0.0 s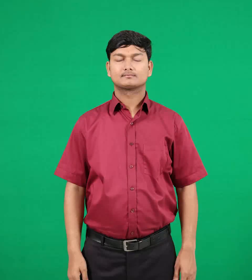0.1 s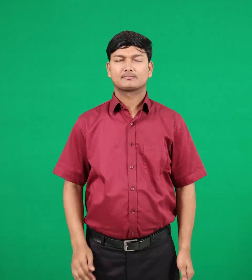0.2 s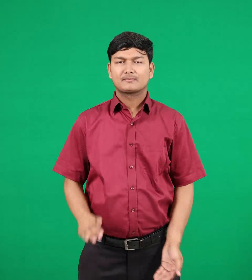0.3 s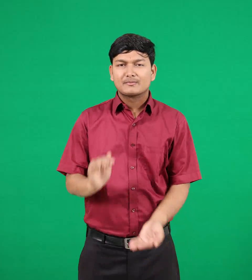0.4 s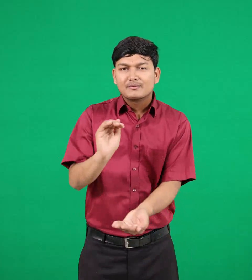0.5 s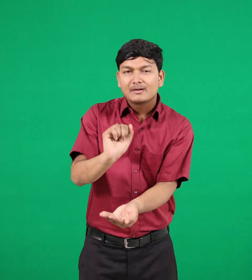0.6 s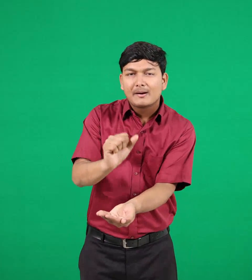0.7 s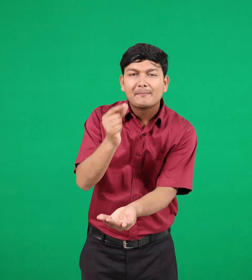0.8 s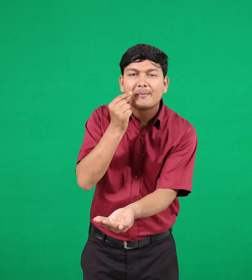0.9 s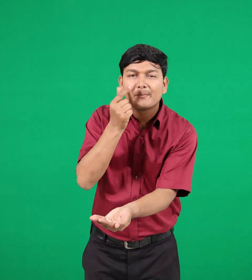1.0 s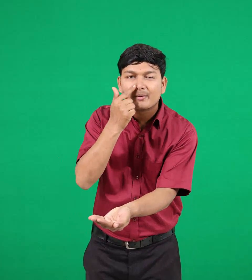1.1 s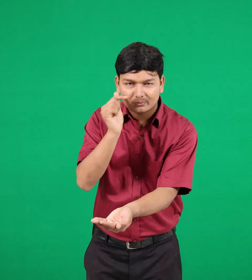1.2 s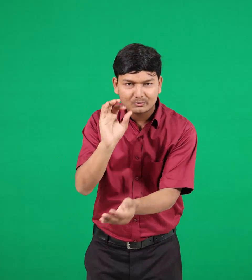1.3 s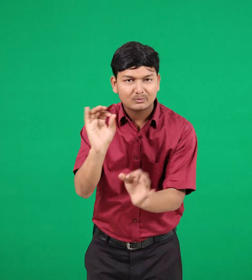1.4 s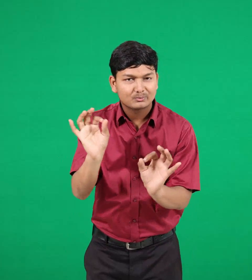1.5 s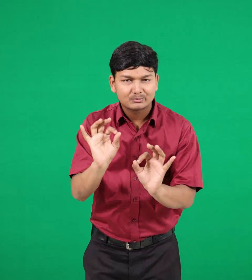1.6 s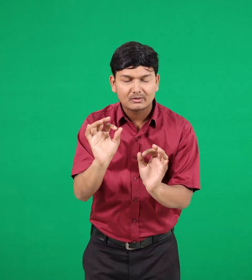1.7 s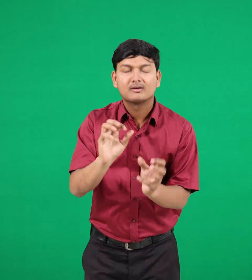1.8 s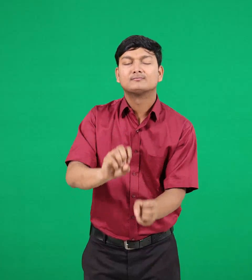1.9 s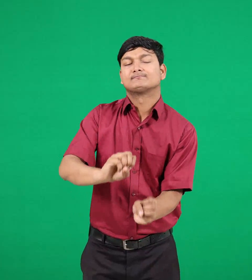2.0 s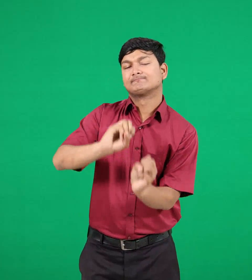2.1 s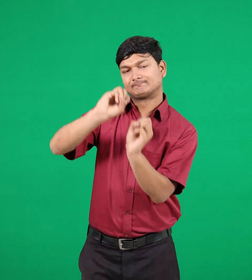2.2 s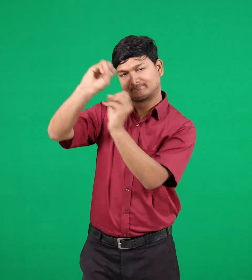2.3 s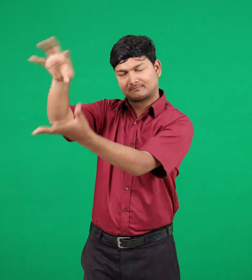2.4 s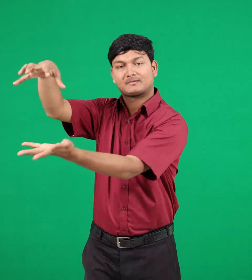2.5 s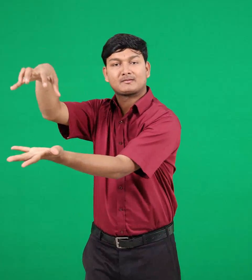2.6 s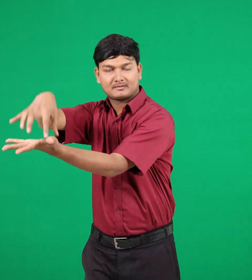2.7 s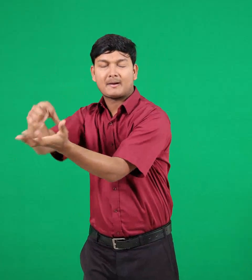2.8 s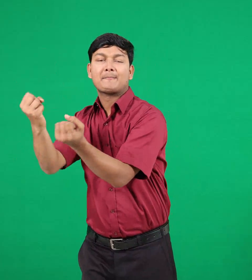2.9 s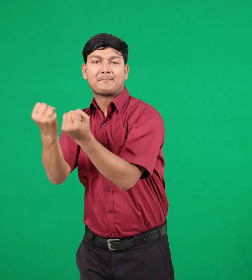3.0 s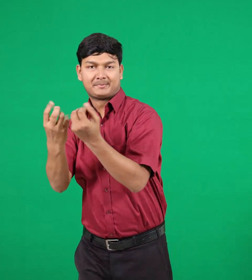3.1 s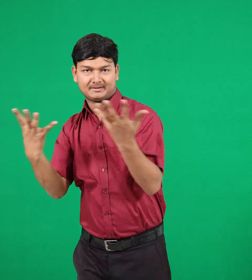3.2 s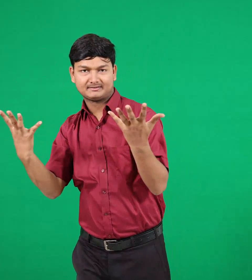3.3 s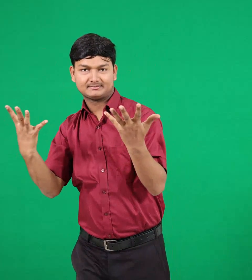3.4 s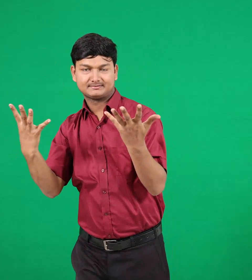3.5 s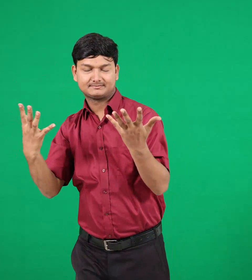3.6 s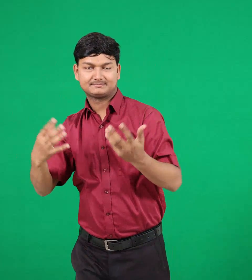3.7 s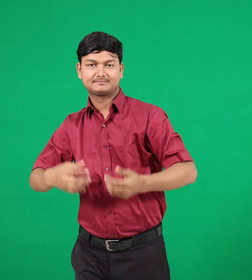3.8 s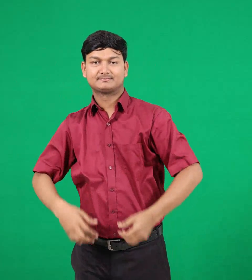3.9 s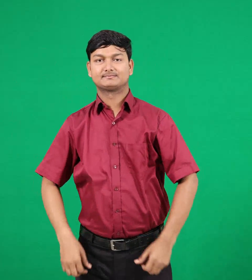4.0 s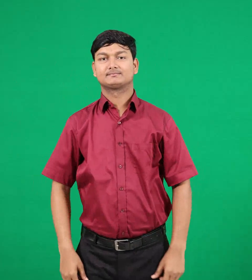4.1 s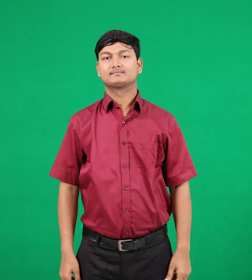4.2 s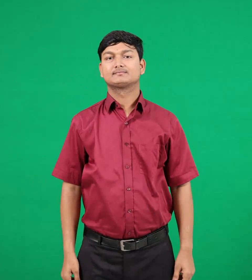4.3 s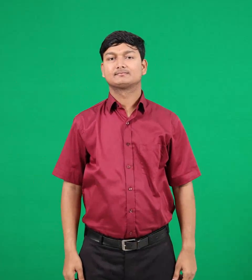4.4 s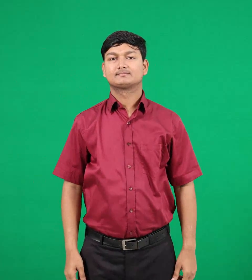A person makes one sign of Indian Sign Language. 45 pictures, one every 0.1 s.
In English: orphans
